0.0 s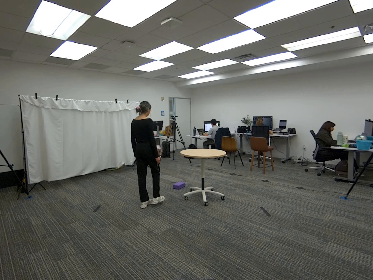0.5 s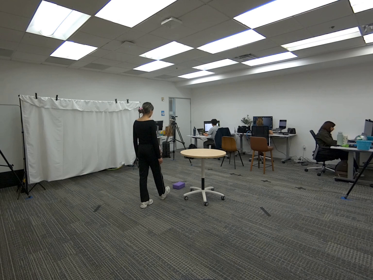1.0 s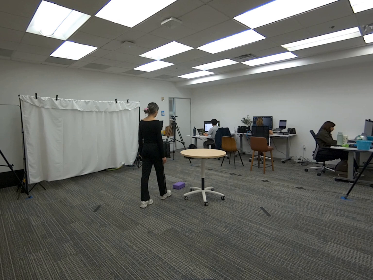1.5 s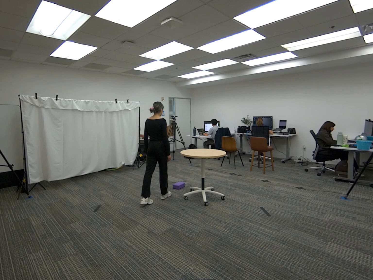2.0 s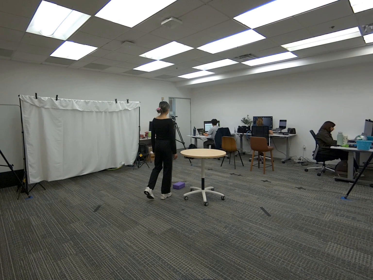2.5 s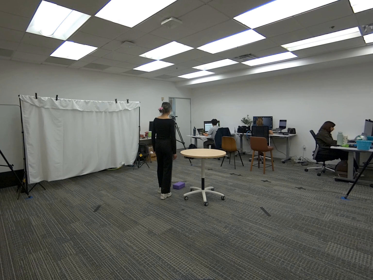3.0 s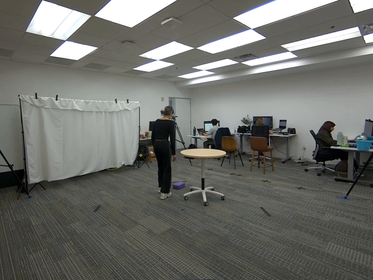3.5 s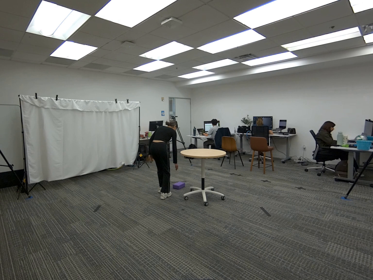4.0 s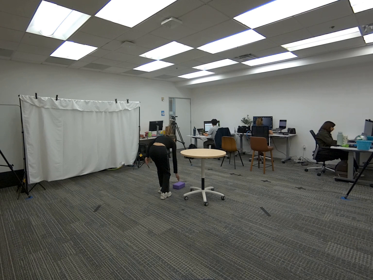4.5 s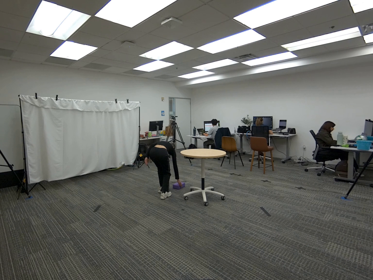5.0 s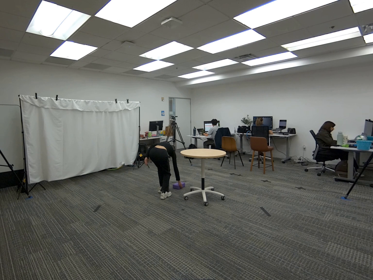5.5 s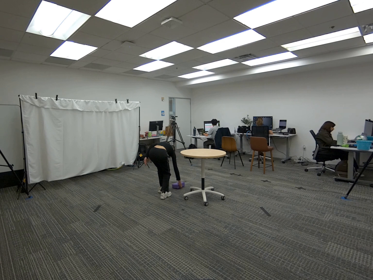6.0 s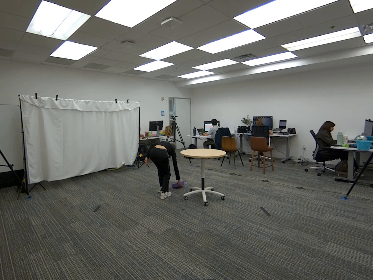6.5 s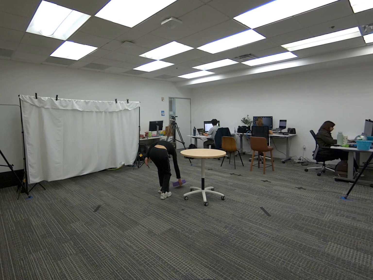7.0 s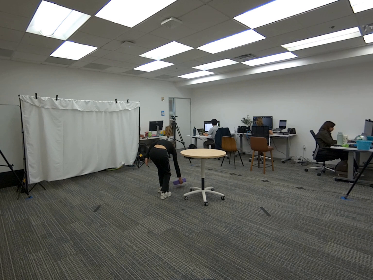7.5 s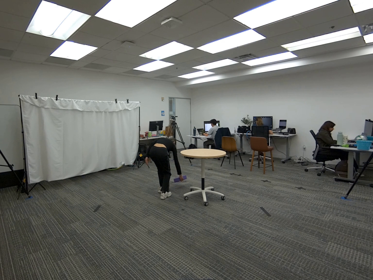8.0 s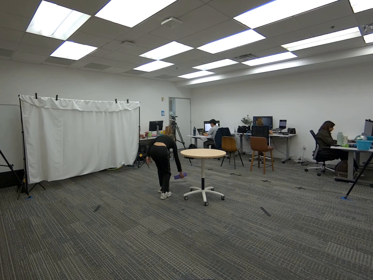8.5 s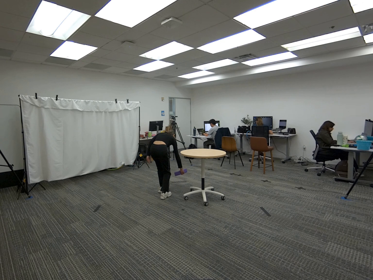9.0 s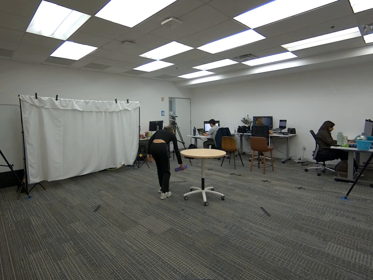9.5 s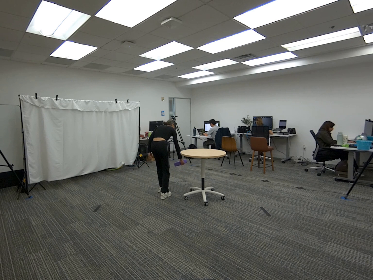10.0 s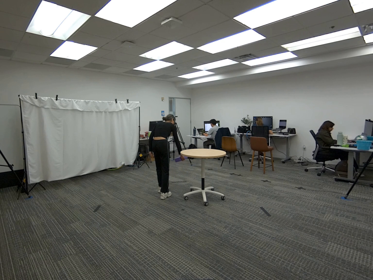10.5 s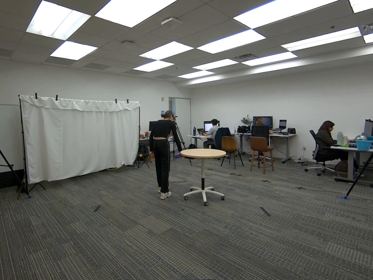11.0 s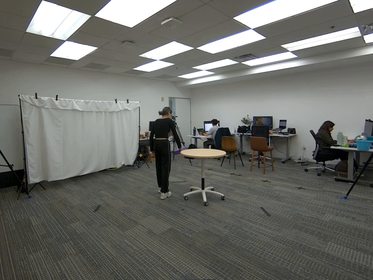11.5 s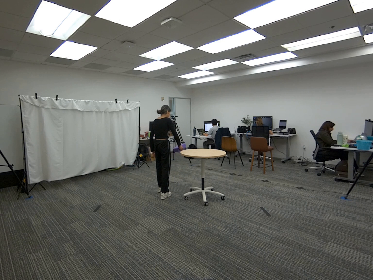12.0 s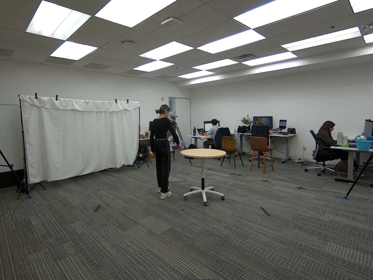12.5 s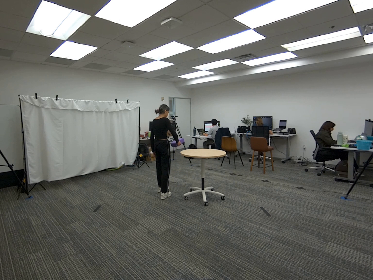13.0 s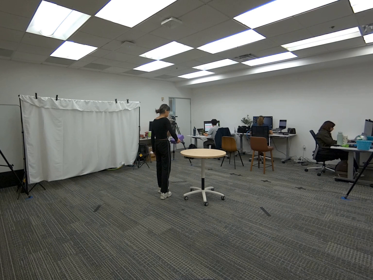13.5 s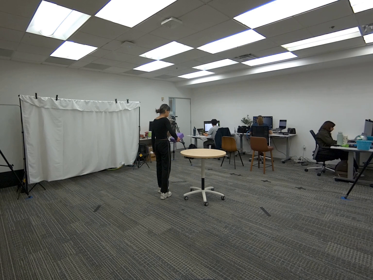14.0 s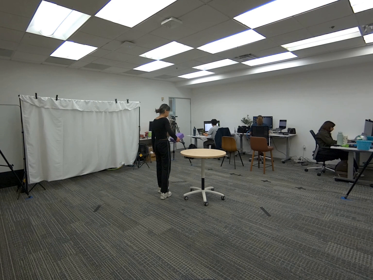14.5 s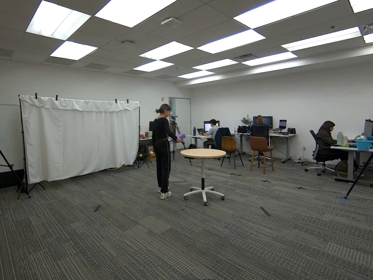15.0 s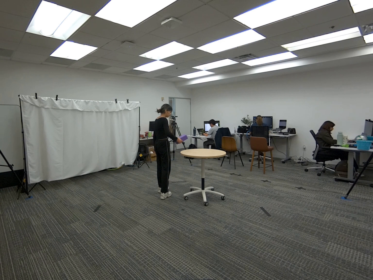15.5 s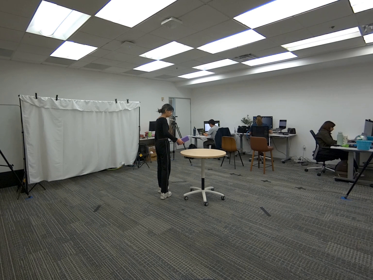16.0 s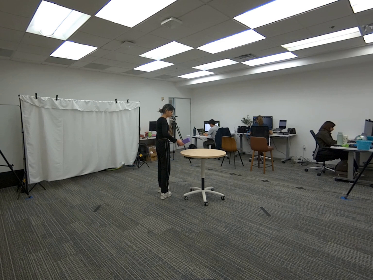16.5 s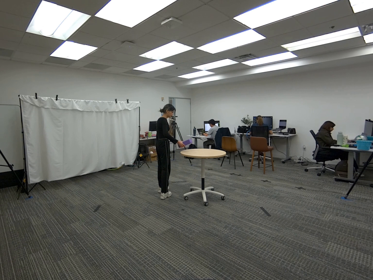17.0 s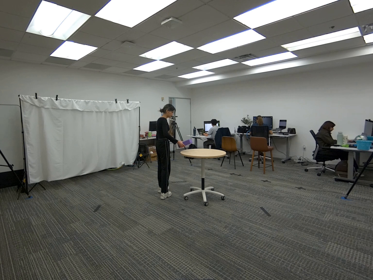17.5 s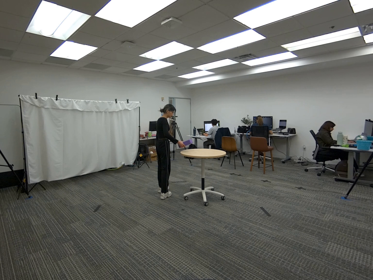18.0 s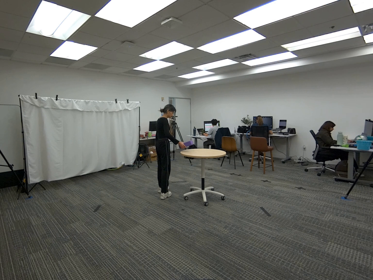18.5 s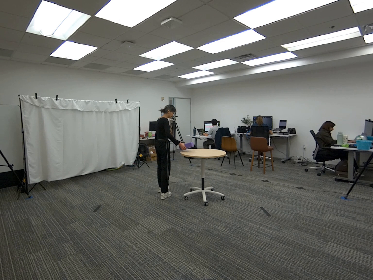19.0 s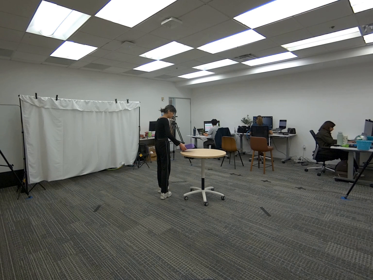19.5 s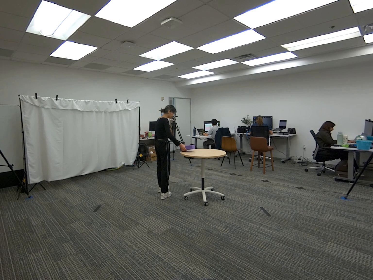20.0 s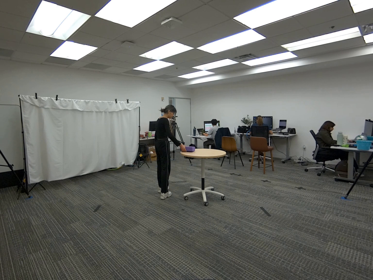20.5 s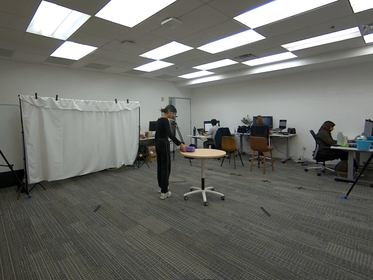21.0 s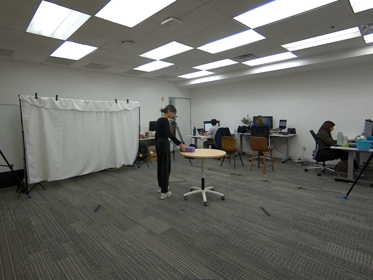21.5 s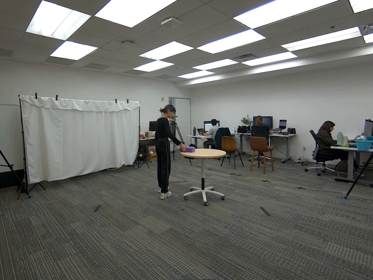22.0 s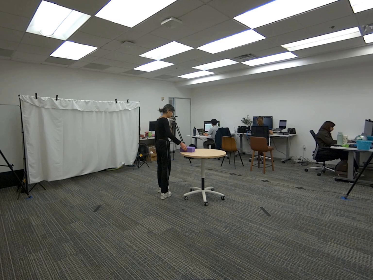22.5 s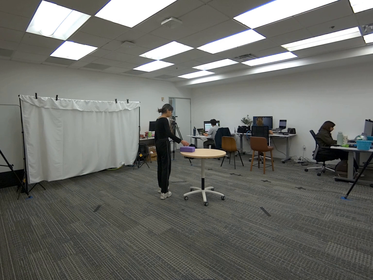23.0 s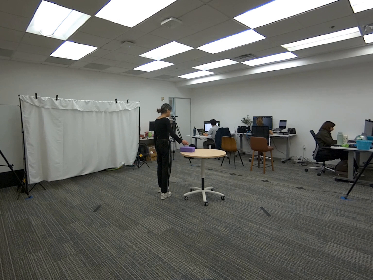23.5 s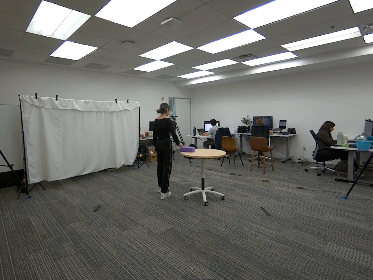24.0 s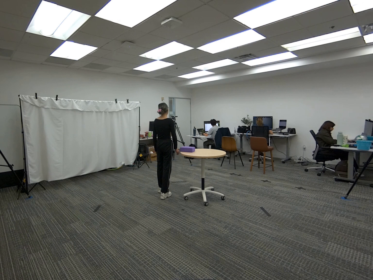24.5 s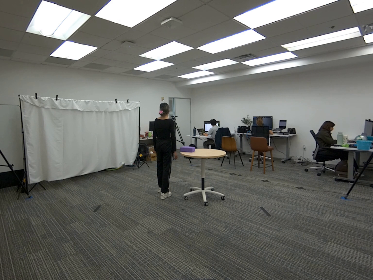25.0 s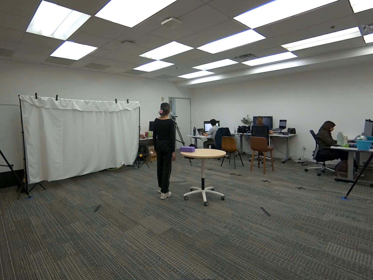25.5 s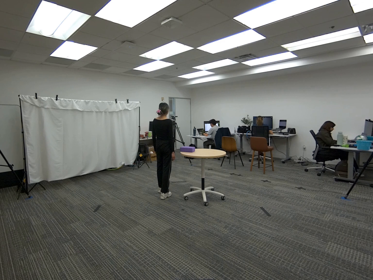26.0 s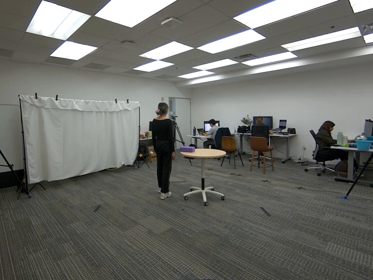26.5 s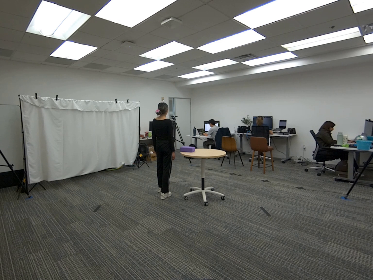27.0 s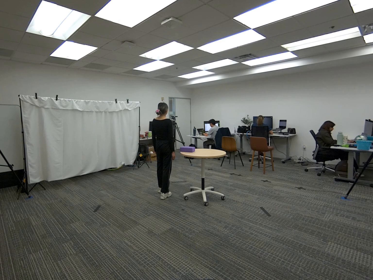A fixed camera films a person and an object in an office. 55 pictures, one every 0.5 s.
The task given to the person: Walk over to the yoga block on the ground and using your right hand pick up the yoga block and place the yoga block on the round table.
